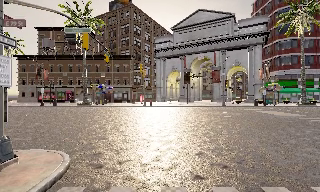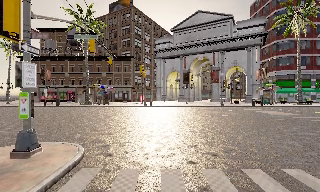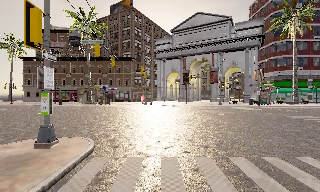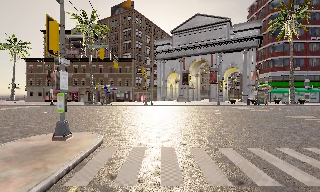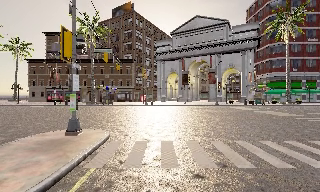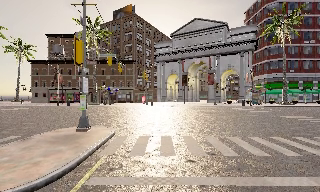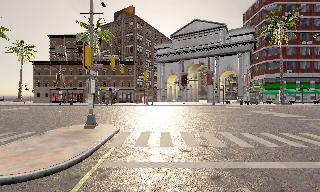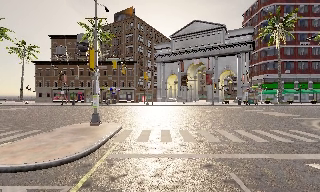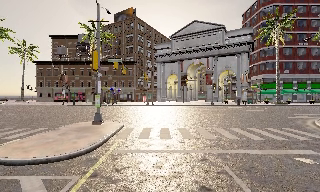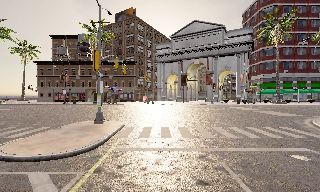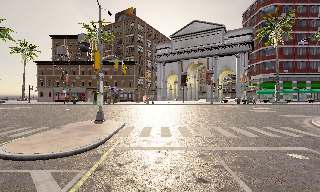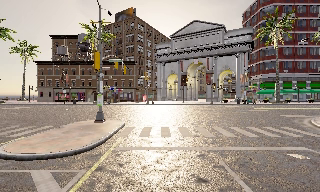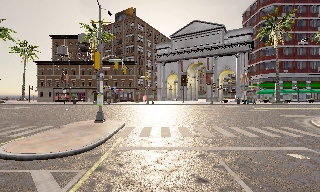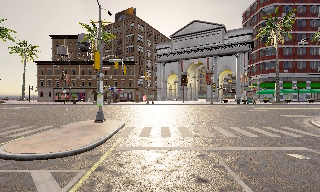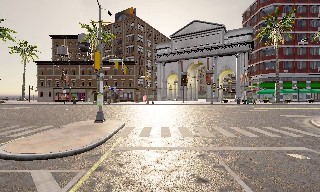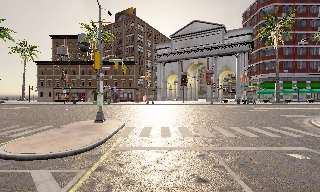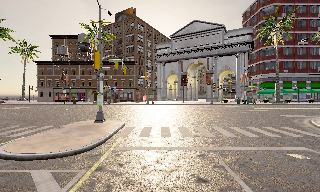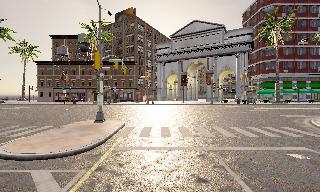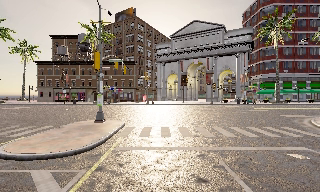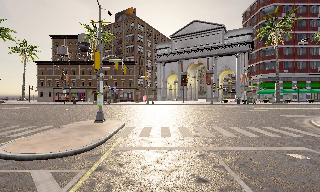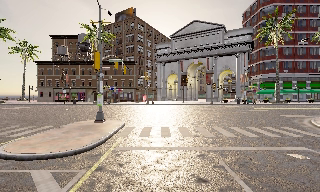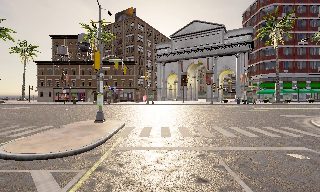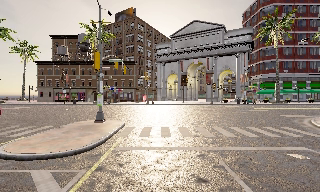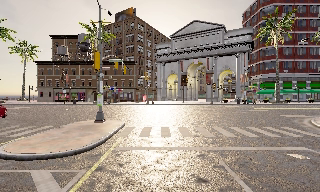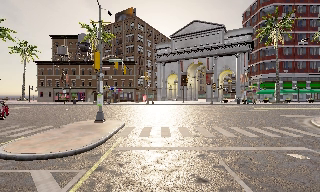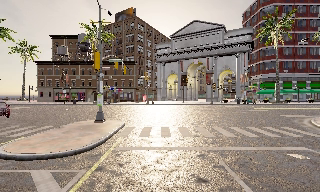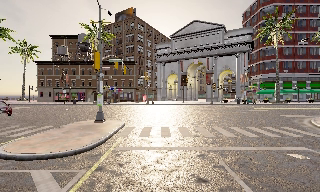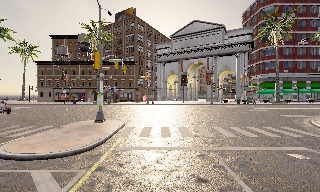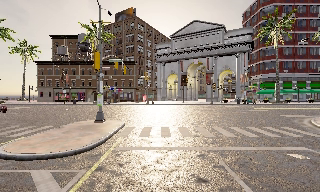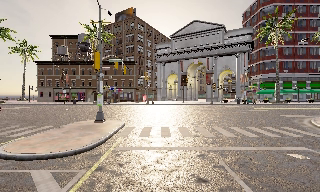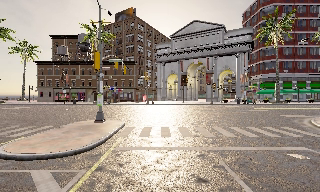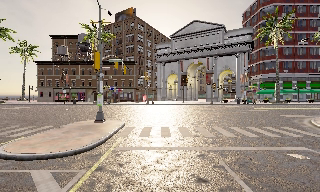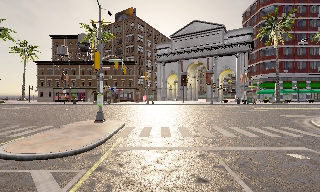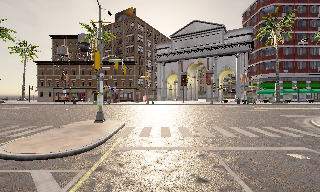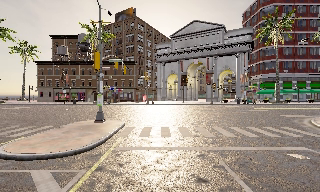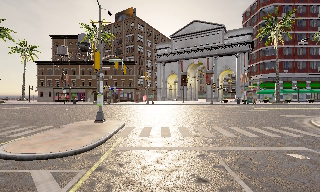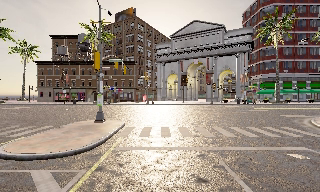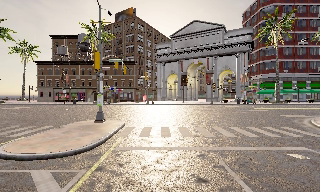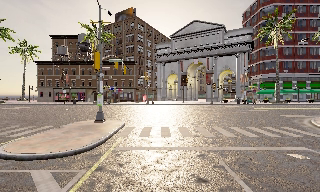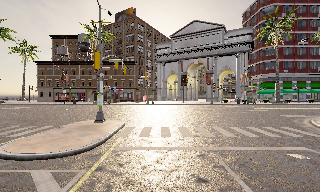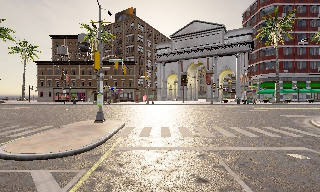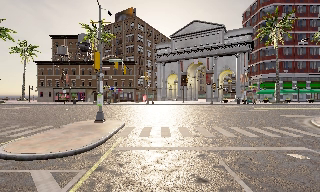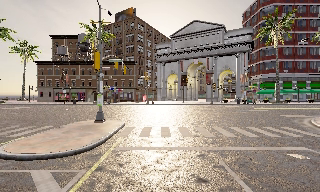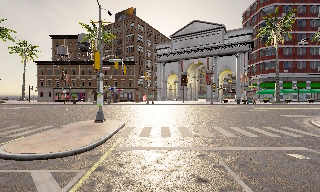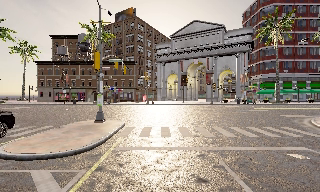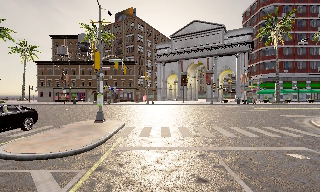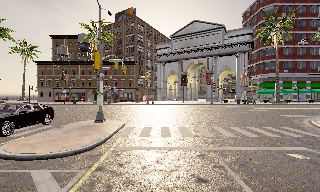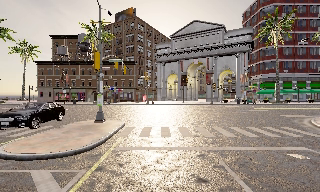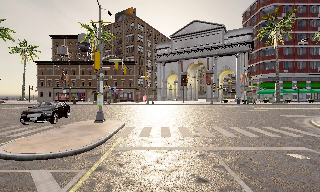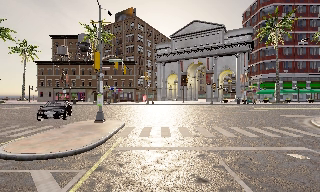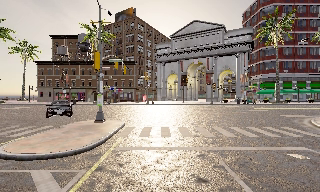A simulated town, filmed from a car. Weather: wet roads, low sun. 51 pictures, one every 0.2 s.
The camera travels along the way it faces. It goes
backward.
0.0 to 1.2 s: The camera travels backward, about 5 m, so what stands in front gets smaller.
1.2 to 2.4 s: The camera travels backward, about 1.5 m, so what stands in front gets smaller. It loses speed.
2.4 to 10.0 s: The camera keeps its place and its aim.
The film runs backward here.
